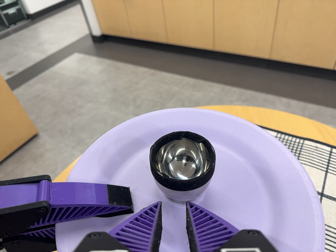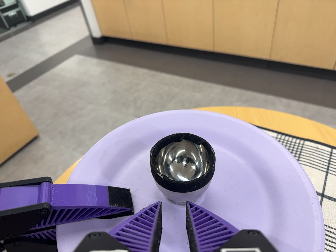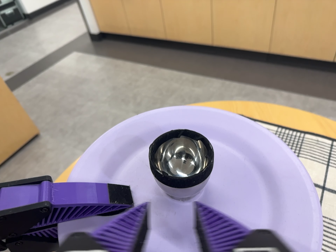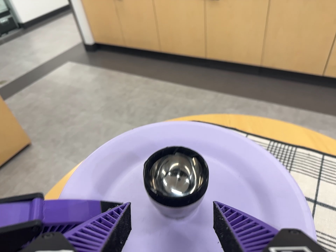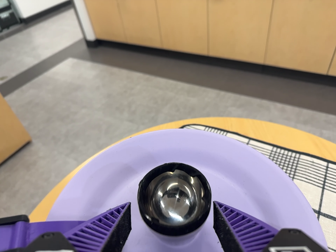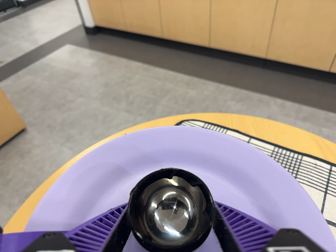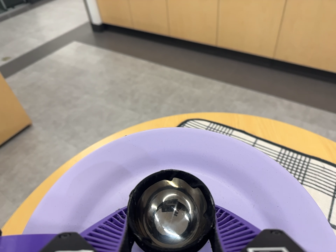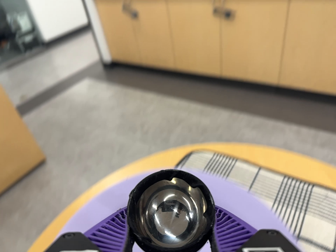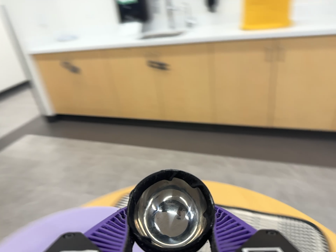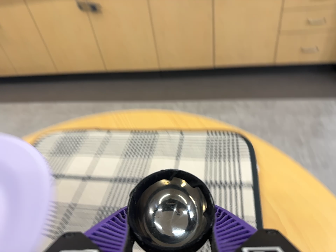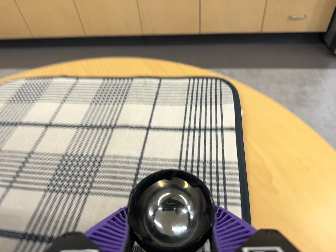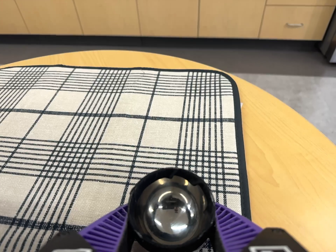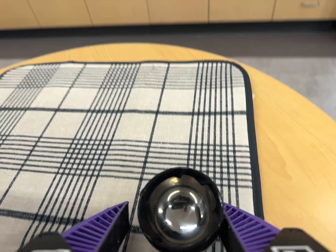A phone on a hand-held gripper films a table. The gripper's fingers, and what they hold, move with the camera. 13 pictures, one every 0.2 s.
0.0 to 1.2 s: The camera travels forward, about 6 cm, so what stands in front looms larger.
1.2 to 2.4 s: The scene slides to the left, as the camera pans about 20 degrees to its right. It travels to its right and toward the bottom of its view, about 22 cm, so close, fixed things drift to the left. It rolls about its line of sight by about 15 degrees, and the scene rotates counterclockwise.
The film runs forward here.
